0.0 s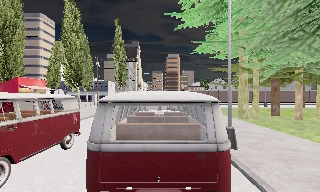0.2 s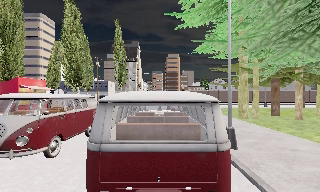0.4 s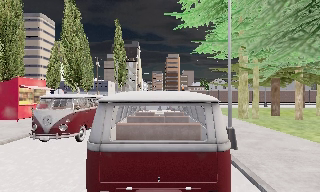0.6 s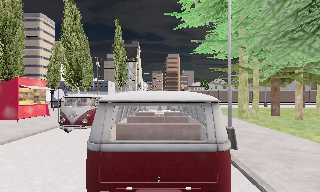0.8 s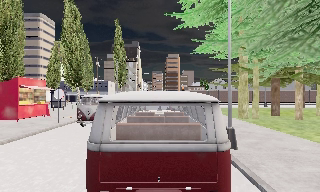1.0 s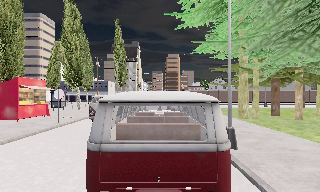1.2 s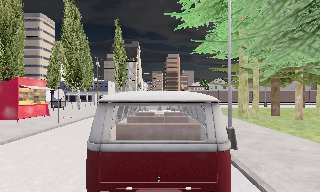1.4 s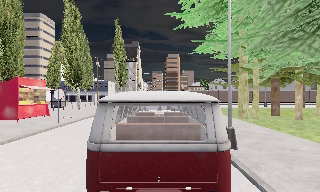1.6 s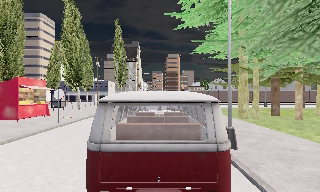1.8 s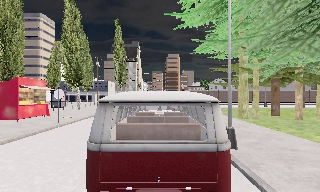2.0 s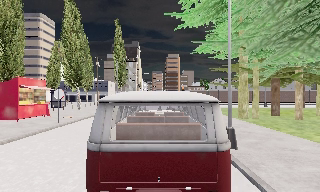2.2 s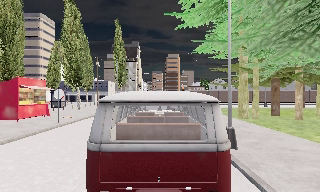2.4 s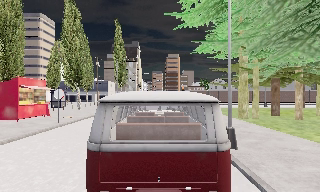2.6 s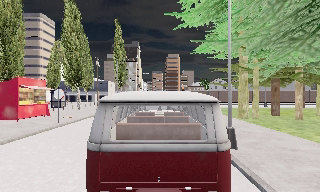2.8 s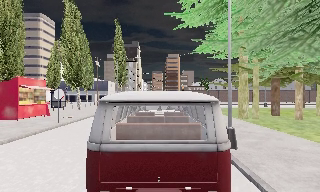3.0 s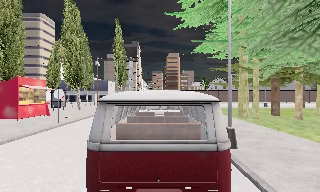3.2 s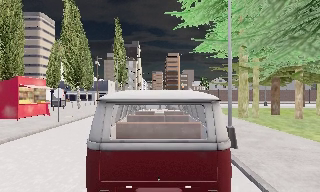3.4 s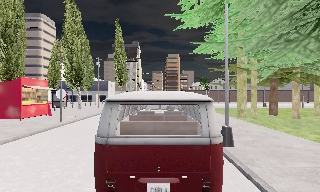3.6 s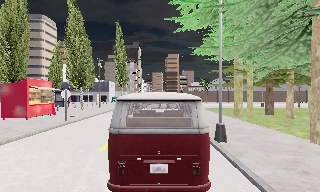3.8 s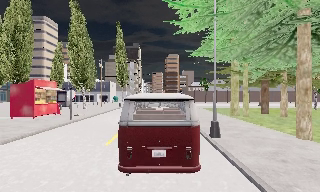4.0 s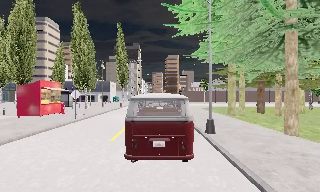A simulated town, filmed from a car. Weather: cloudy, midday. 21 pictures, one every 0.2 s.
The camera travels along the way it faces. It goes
backward.
0.0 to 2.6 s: The camera keeps its place and its aim.
2.6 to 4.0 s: The camera travels backward, about 2 m, so what stands in front gets smaller. It gains speed.
The film runs backward here.
